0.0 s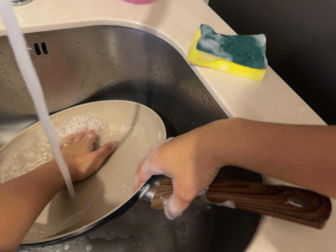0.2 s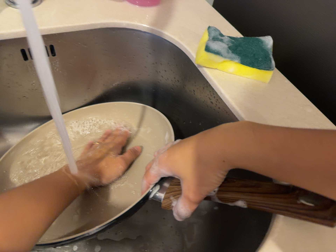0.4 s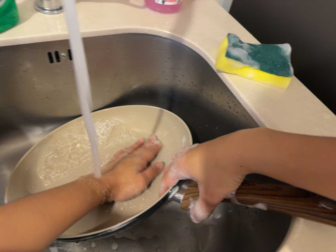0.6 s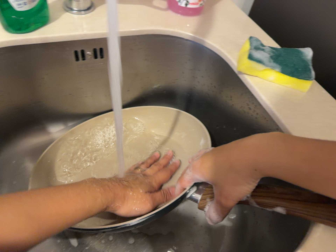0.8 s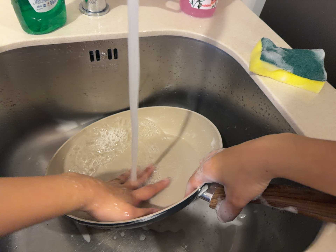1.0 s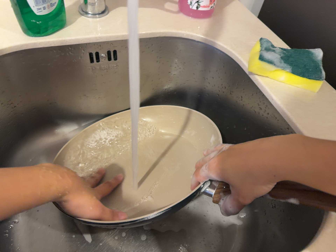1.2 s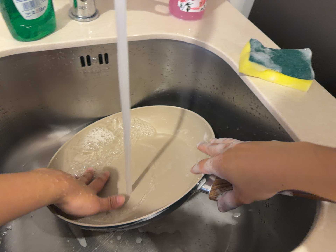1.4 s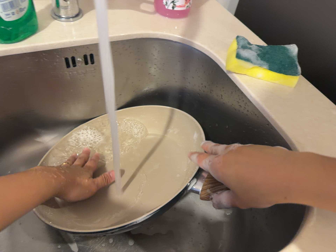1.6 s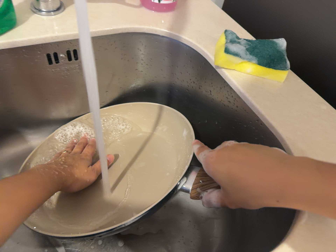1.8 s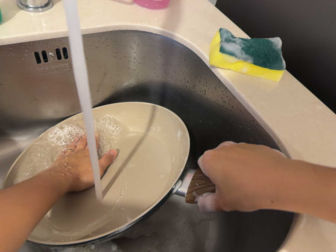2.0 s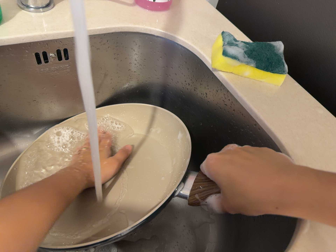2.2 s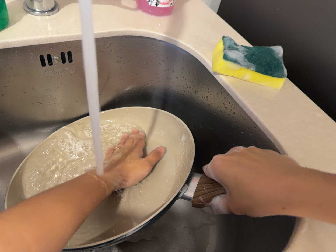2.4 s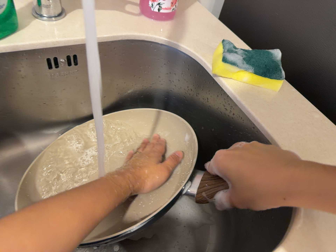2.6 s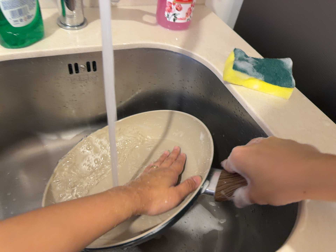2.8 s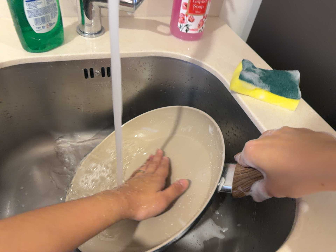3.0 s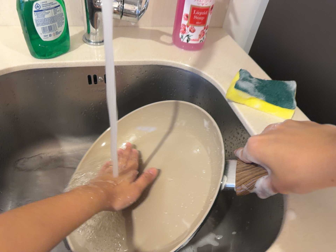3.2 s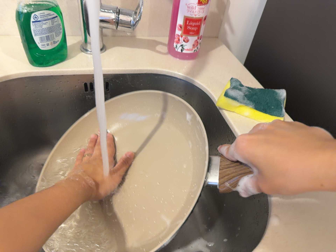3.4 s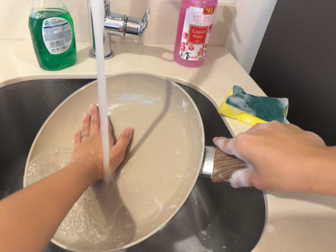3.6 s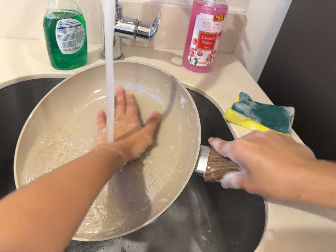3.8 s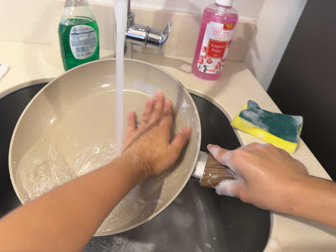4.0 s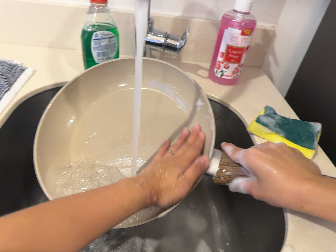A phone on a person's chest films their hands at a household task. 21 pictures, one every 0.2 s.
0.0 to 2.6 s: The camera shifts only a little, or ends up much as it began.
2.6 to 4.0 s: The camera pans to its left by about 15 degrees. It travels to its right and backward, about 9 cm. Its aim tips toward the top of its view by about 10 degrees, and the scene shifts downward. It rolls about its line of sight by about 15 degrees, and the scene rotates clockwise.
The film runs forward here.
